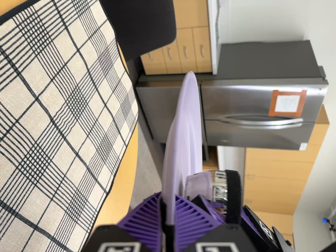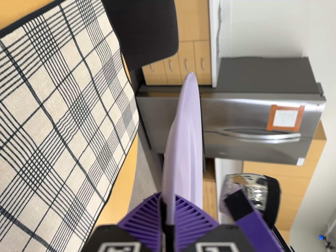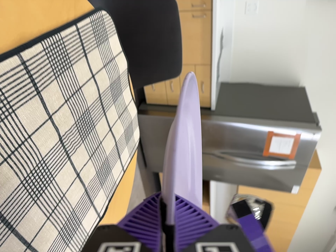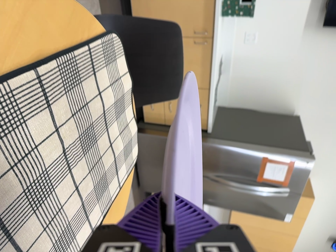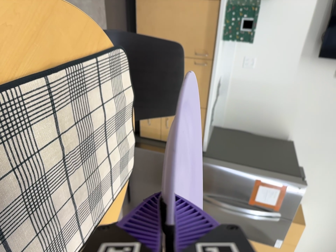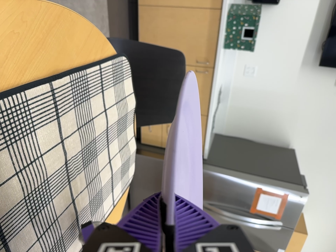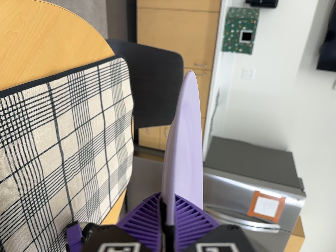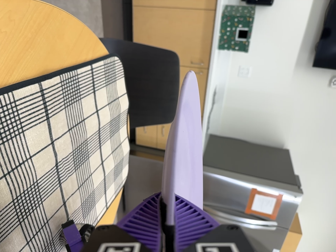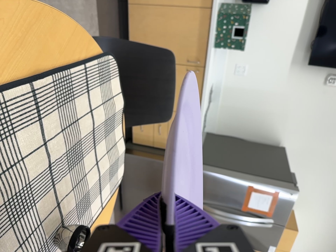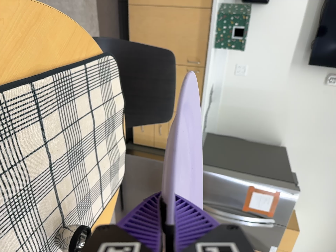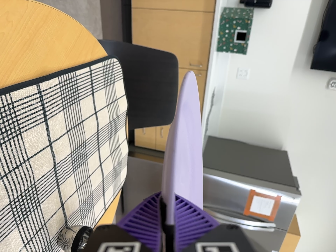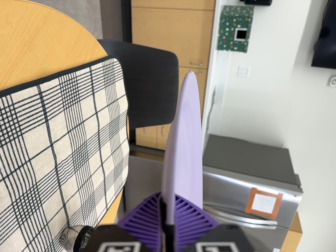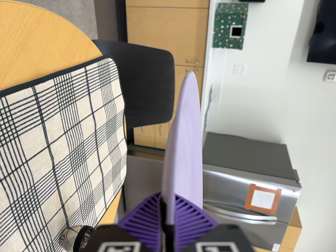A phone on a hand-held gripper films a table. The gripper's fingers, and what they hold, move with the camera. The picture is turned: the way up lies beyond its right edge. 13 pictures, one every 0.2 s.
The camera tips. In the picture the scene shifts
downward.
0.0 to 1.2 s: The camera travels backward and to its left, about 8 cm, so what stands in front gets smaller. Its aim tips toward the top of its view by about 20 degrees, and the scene shifts downward. It rolls about its line of sight by about 15 degrees, and the scene rotates clockwise.
1.2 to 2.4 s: The camera shifts only a little, or ends up much as it began.
The film runs forward here.
